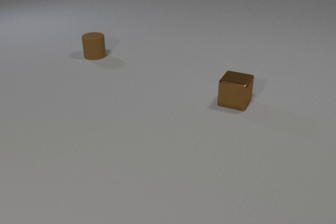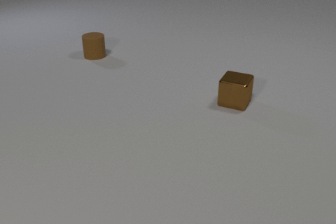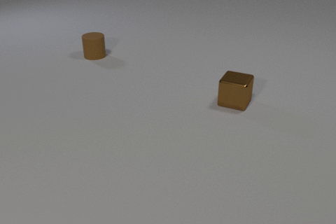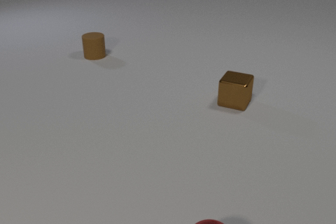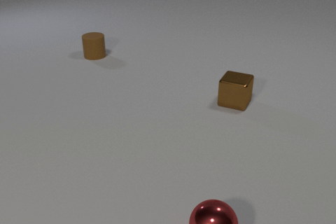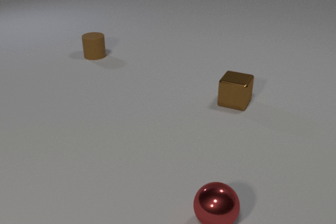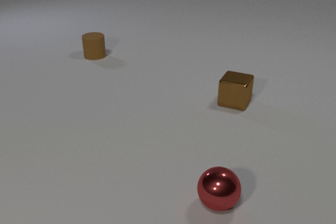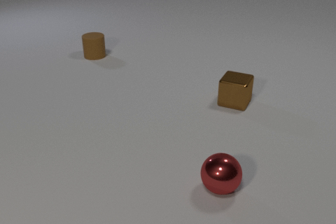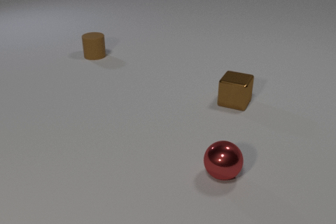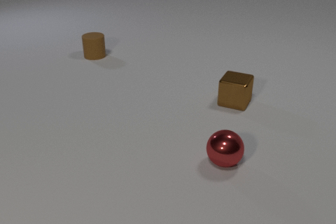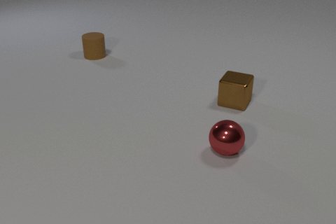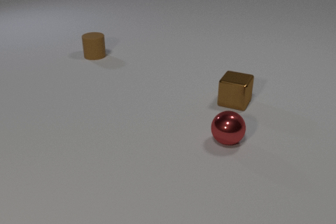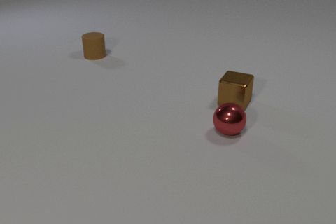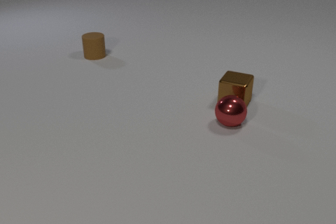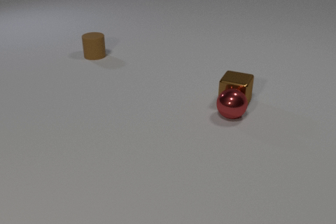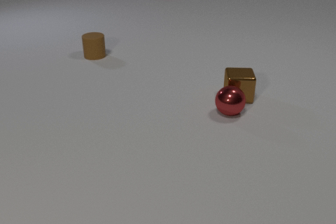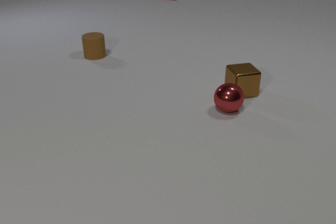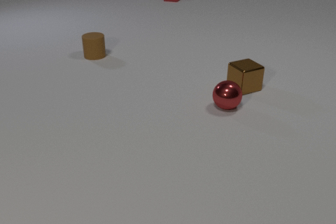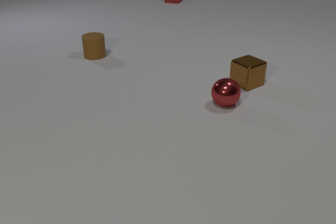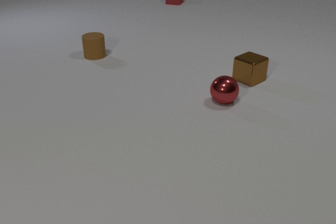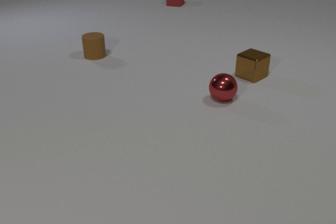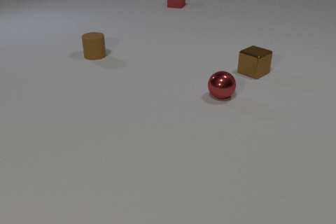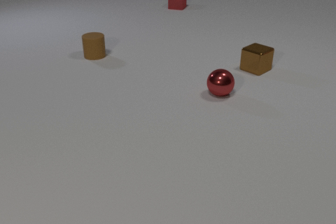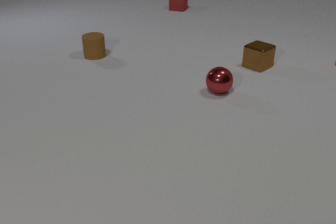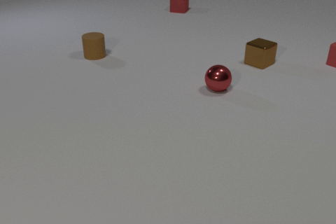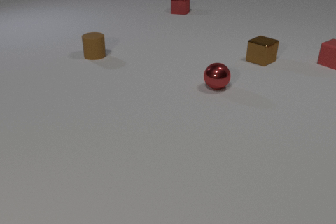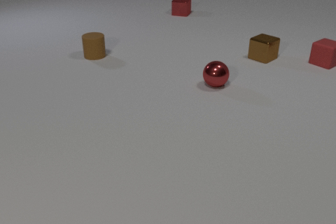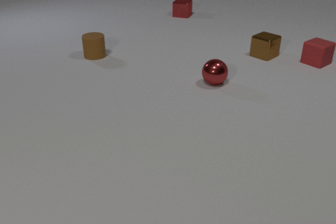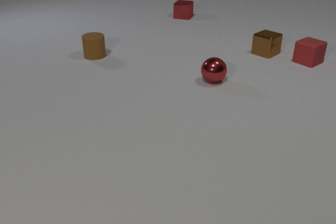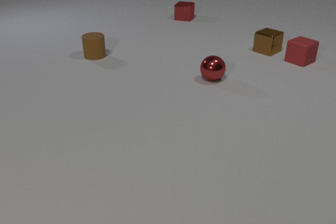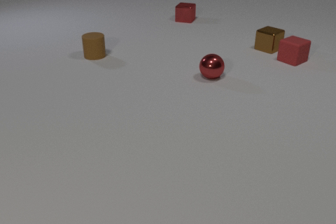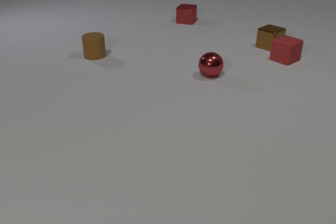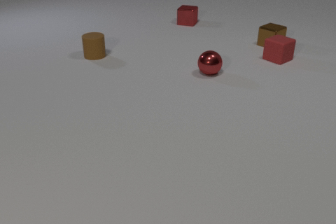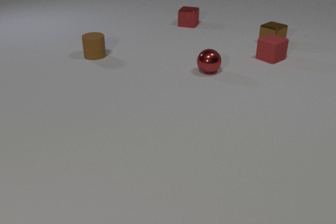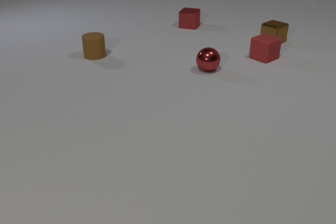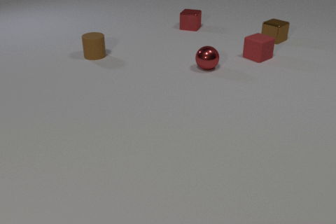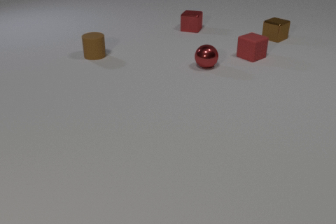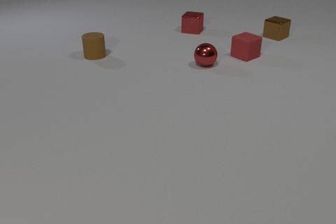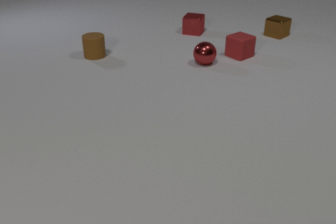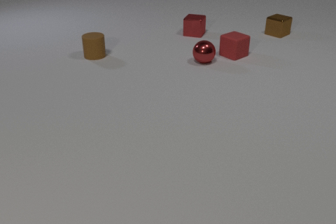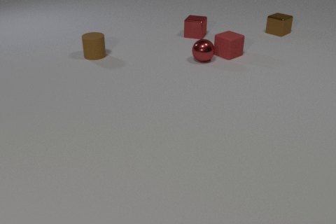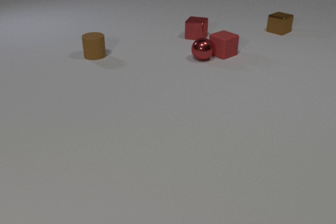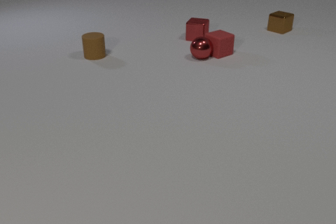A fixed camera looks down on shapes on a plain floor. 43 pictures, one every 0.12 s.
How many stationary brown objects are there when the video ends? 1.
How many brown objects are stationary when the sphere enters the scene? 2.
What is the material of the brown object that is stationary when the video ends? rubber.
0.00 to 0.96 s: The red metal sphere comes in at the bottom edge, rolls away from the camera.
0.96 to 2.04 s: The red metal sphere rolls away from the camera. The brown metal cube slides away from the camera, spins so that its near face slides to the right, counterclockwise seen from above. The red metal cube comes in at the top edge, slides toward the camera. The red metal sphere and the brown metal cube collide.
2.04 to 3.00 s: The red metal sphere rolls away from the camera. The brown metal cube slides away from the camera. The red rubber cube comes in at the right edge, slides to the left. The red metal cube slides toward the camera.
3.00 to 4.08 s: The red metal sphere rolls away from the camera. The brown metal cube slides away from the camera. The red rubber cube slides to the left. The red metal cube slides toward the camera.
4.08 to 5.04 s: The red metal sphere rolls away from the camera. The brown metal cube slides away from the camera. The red rubber cube slides to the left. The red metal cube slides toward the camera. The red metal sphere and the red rubber cube collide.
